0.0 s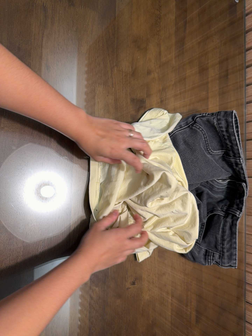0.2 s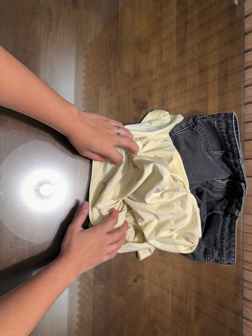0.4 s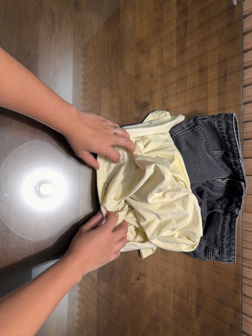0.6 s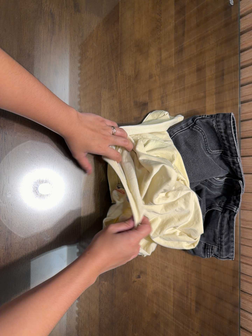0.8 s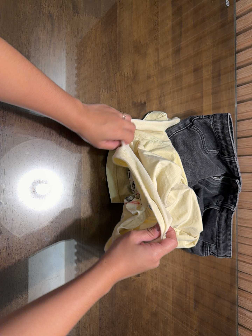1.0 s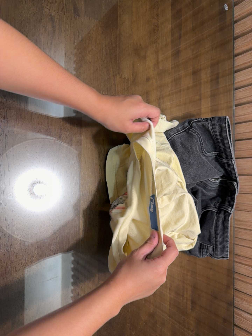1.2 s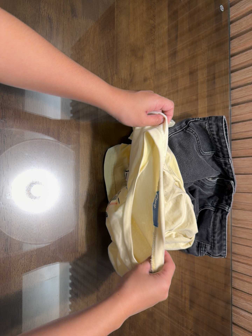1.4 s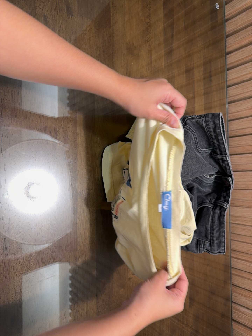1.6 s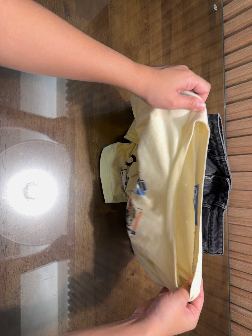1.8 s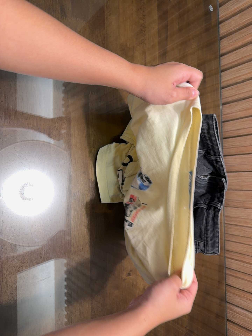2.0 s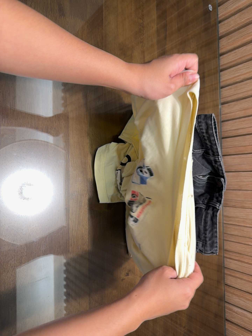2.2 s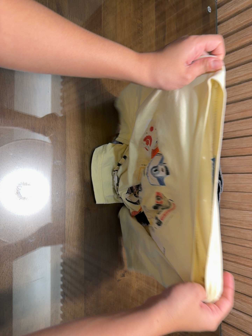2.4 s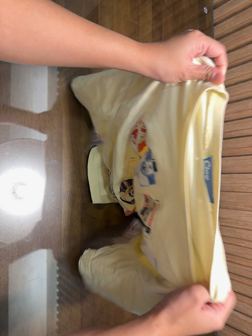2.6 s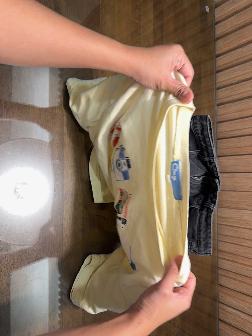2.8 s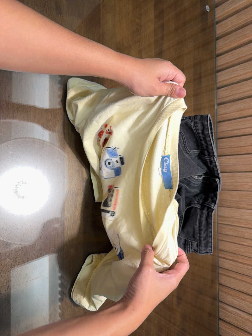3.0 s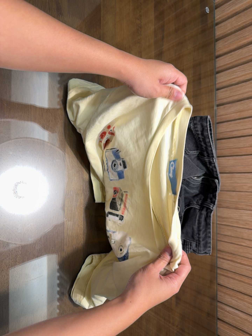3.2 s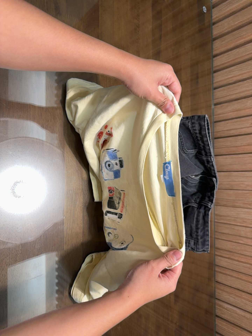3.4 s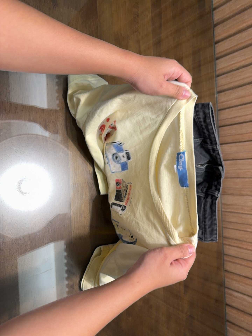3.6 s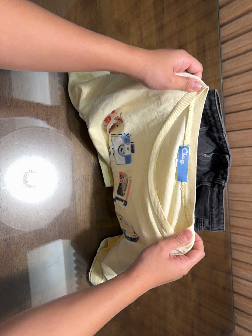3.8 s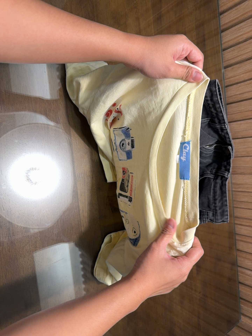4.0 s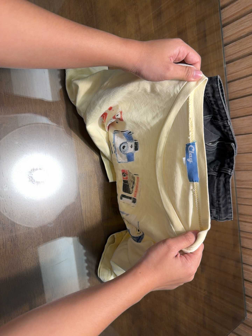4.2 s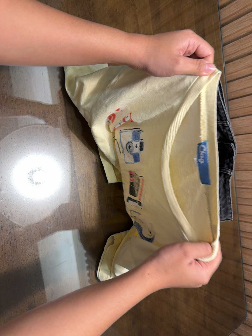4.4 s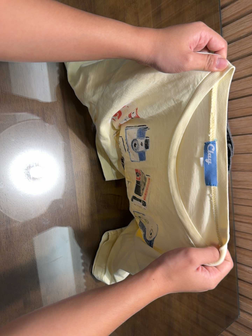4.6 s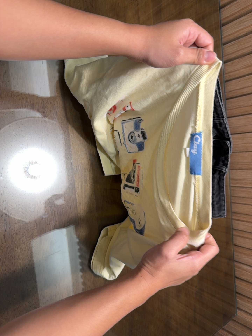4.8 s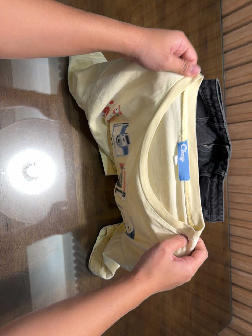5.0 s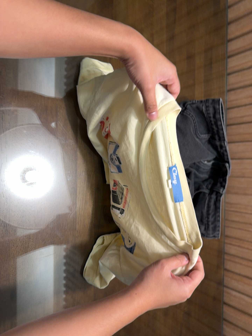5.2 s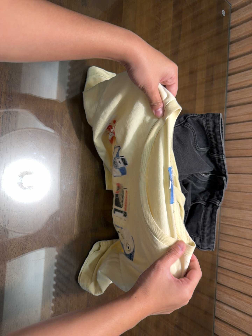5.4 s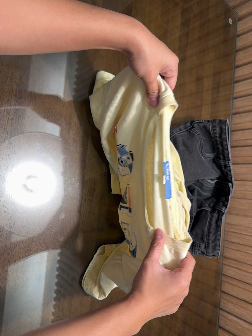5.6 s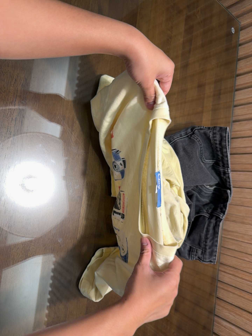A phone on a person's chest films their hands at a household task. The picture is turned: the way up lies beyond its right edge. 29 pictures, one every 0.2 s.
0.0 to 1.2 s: The camera shifts only a little, or ends up much as it began.
1.2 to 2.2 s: The camera keeps its place and its aim.
2.2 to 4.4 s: The camera shifts only a little, or ends up much as it began.
4.4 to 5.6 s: The camera's aim tips toward the top of its view by about 10 degrees, and the scene shifts downward. It rolls about its line of sight by about 15 degrees, and the scene rotates clockwise.
The film runs forward here.
